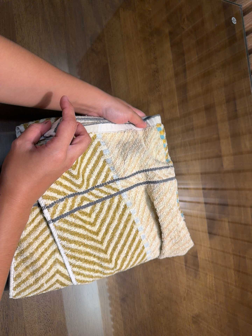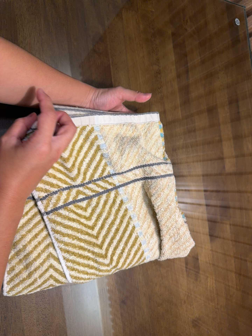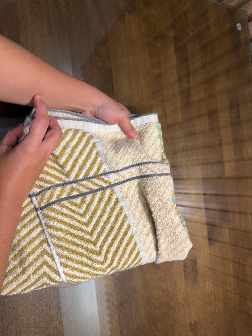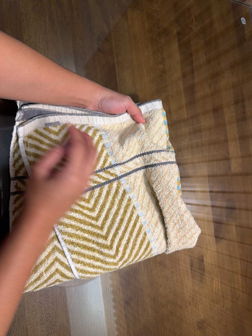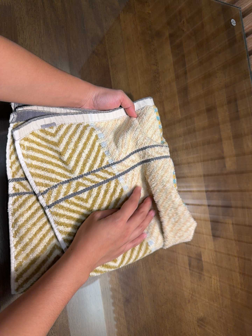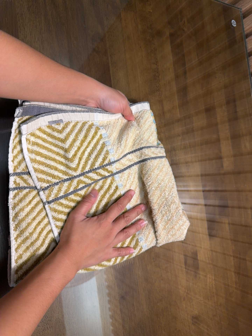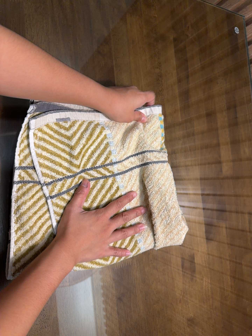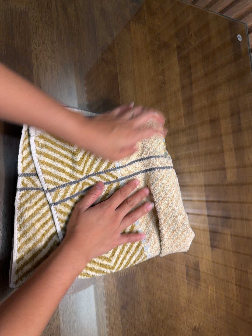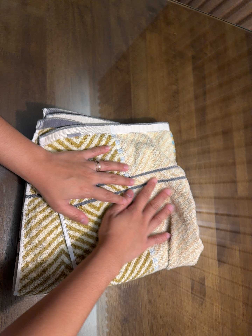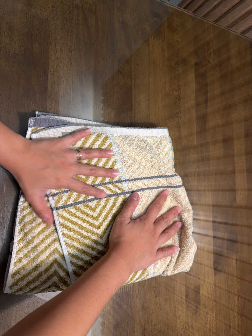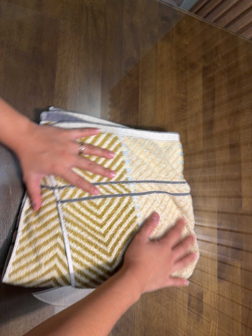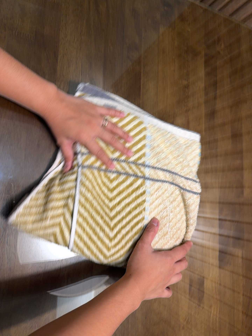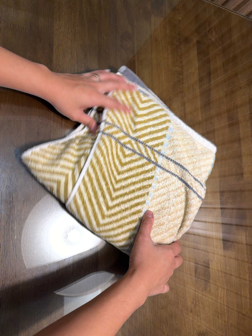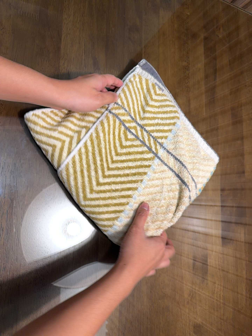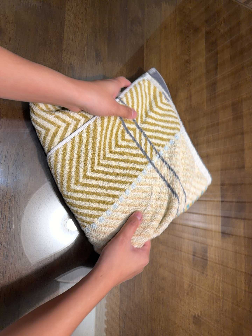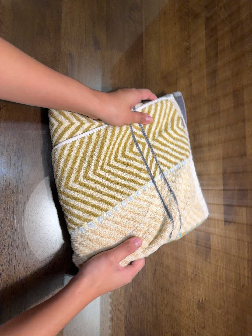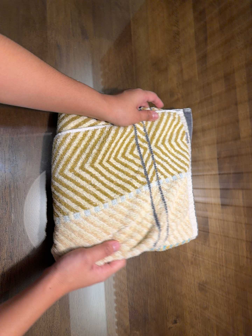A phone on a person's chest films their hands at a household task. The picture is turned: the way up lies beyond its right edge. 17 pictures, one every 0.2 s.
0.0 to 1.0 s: The camera shifts only a little, or ends up much as it began.
1.0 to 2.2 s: The camera rolls about its line of sight by about 10 degrees, and the scene rotates clockwise.
2.2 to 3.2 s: The camera travels toward the bottom of its view, about 8 cm, so close, fixed things drift upward.
The film runs forward here.
